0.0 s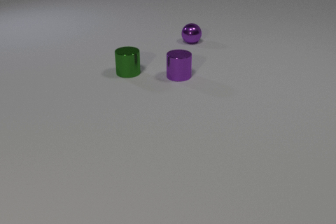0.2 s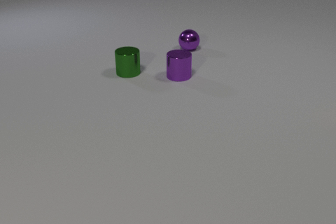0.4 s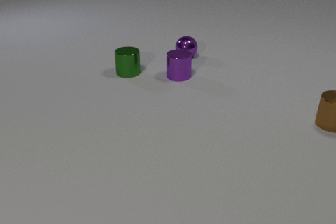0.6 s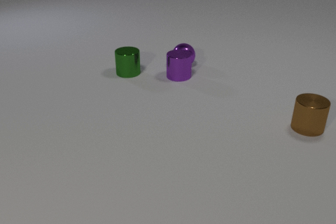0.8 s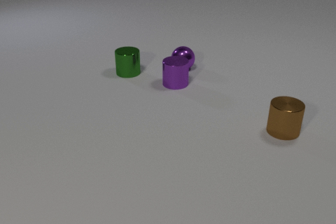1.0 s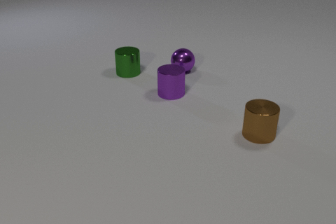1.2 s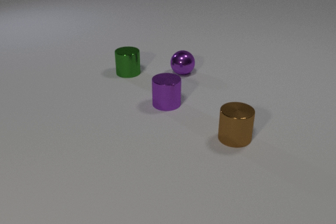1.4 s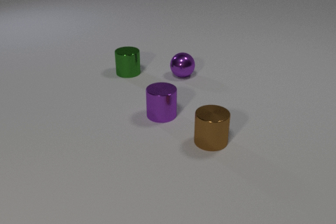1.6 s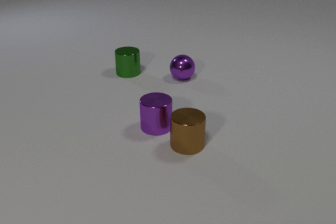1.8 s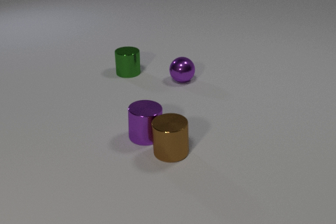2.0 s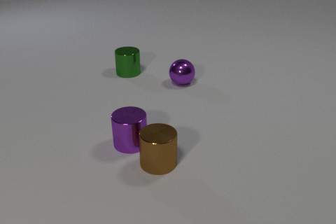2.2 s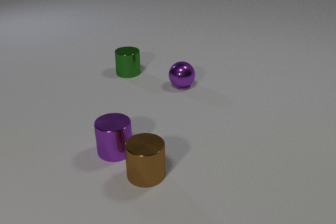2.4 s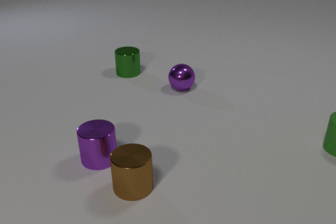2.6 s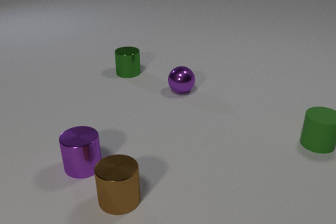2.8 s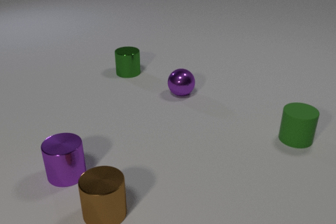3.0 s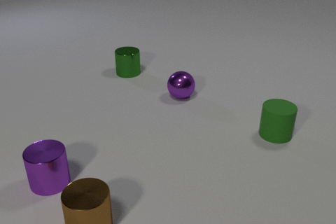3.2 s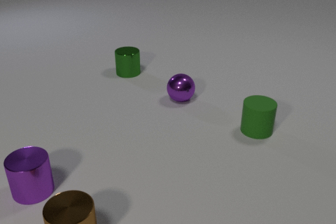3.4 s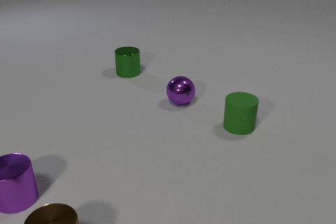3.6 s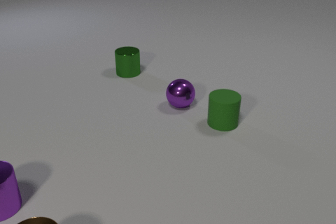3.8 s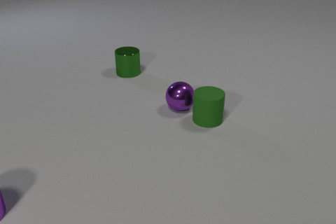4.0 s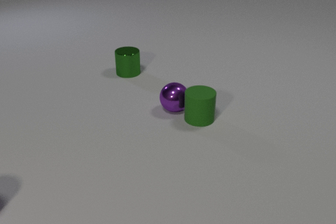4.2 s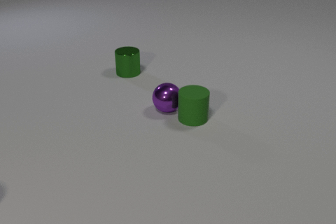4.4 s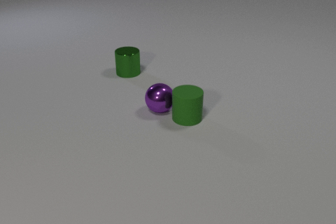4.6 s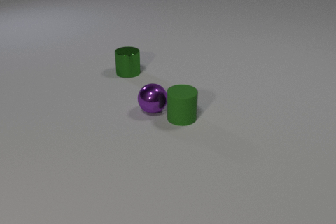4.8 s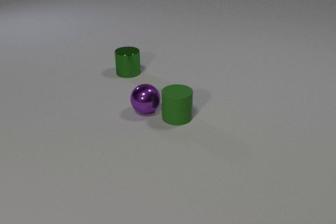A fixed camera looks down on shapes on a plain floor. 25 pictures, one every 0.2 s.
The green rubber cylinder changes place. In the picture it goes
to the left.
The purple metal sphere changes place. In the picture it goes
toward the camera.
0.0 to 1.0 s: The purple metal sphere rolls toward the camera. The purple metal cylinder slides toward the camera. The brown metal cylinder comes in at the right edge, slides to the left and toward the camera. The purple metal sphere and the purple metal cylinder collide.
1.0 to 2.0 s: The purple metal sphere rolls toward the camera. The purple metal cylinder slides toward the camera and to the left. The brown metal cylinder slides to the left and toward the camera. The purple metal cylinder and the brown metal cylinder collide.
2.0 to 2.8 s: The purple metal sphere rolls toward the camera. The purple metal cylinder slides to the left and toward the camera. The green rubber cylinder comes in at the right edge, slides to the left. The brown metal cylinder slides toward the camera and to the left.
2.8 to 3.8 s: The purple metal sphere rolls toward the camera. The purple metal cylinder slides to the left. The green rubber cylinder slides to the left. The brown metal cylinder slides to the left and toward the camera, leaves at the bottom edge.
3.8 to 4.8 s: The purple metal sphere rolls to the left. The purple metal cylinder leaves at the left edge. The green rubber cylinder slides to the left. The purple metal sphere and the green rubber cylinder collide.
What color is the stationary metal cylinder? green.
What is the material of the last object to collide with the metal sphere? rubber.
Are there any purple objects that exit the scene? yes.
